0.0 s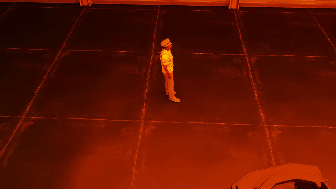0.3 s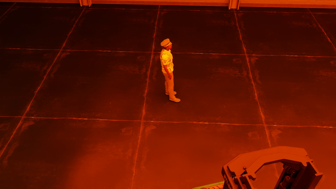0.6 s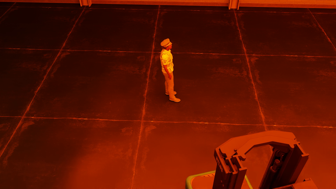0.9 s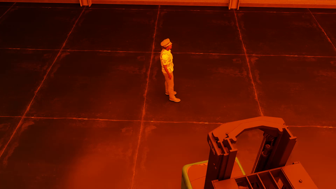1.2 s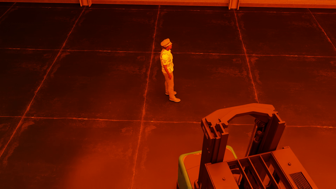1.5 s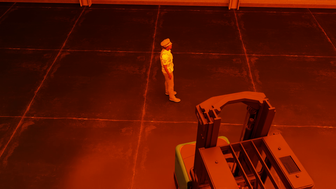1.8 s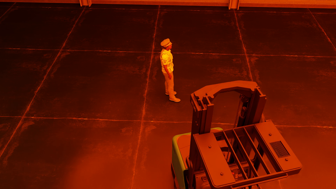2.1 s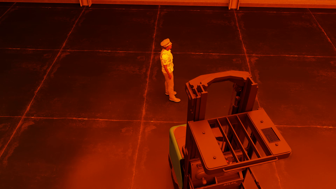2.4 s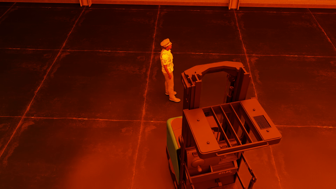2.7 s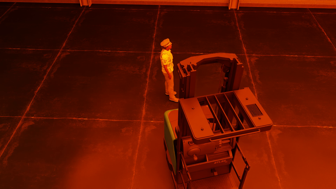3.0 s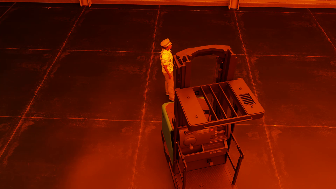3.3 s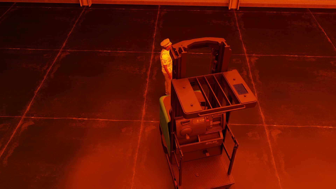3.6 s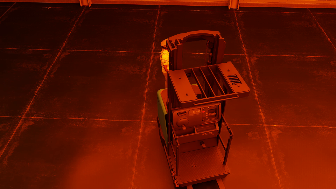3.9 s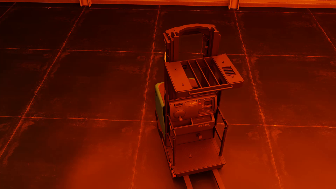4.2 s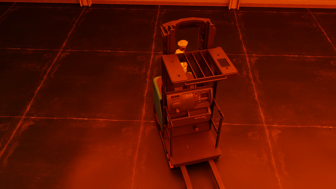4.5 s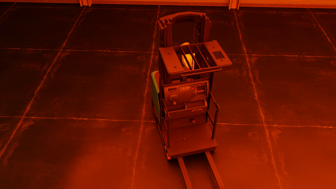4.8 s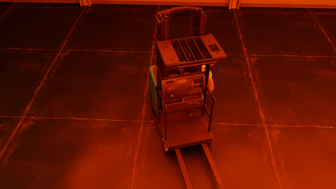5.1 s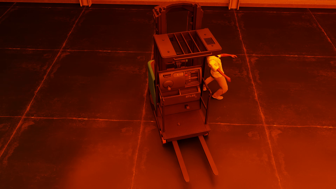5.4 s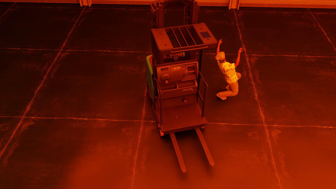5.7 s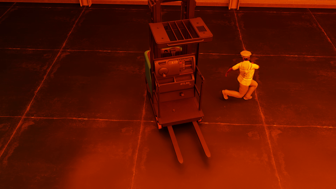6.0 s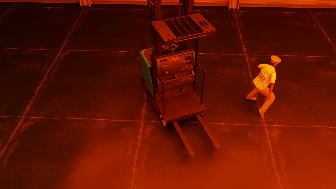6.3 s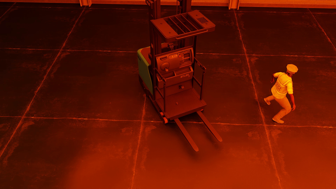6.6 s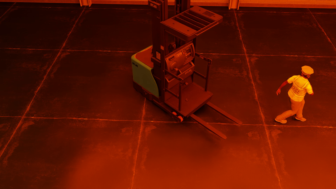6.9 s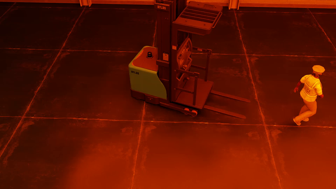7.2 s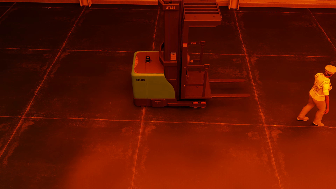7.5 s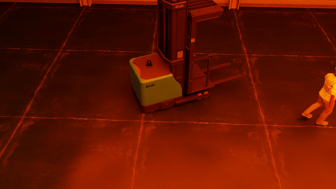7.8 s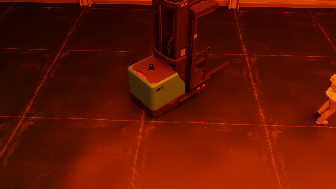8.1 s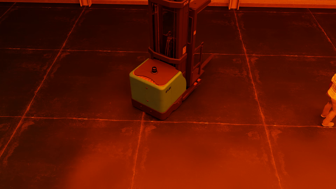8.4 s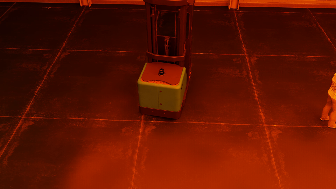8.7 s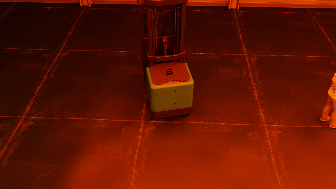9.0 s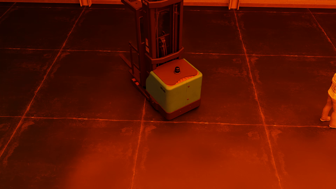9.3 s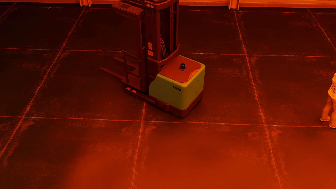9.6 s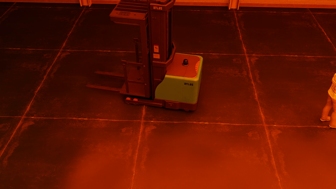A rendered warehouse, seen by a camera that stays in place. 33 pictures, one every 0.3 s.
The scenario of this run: Near miss between a forklift and a person.
